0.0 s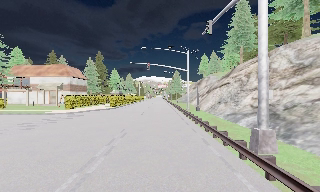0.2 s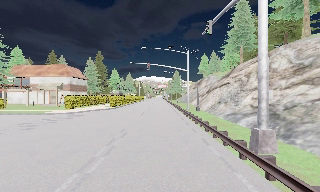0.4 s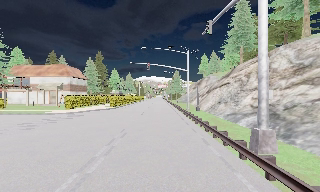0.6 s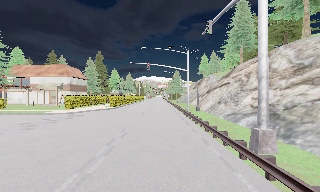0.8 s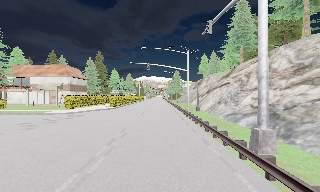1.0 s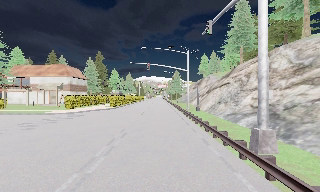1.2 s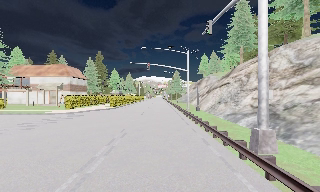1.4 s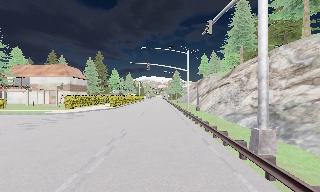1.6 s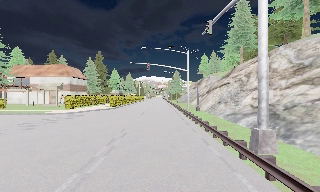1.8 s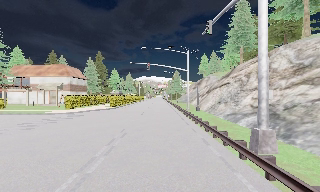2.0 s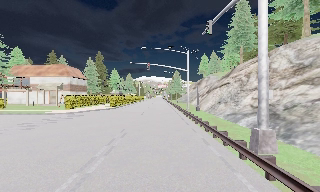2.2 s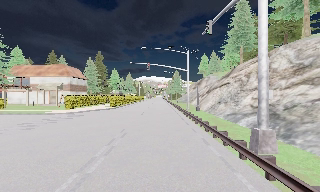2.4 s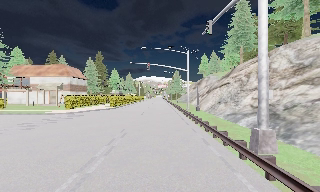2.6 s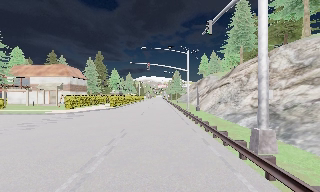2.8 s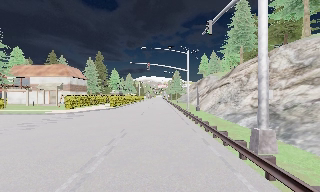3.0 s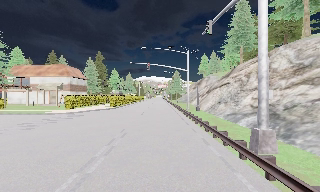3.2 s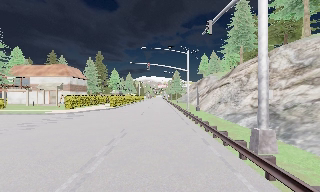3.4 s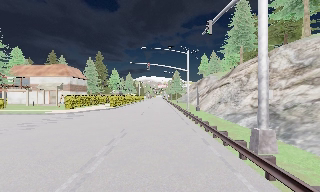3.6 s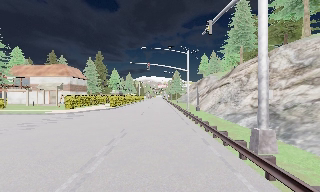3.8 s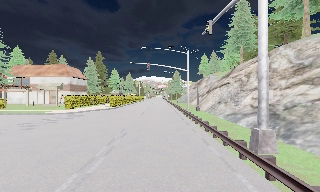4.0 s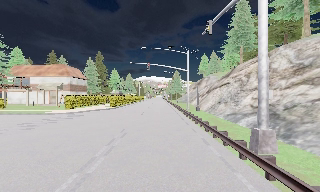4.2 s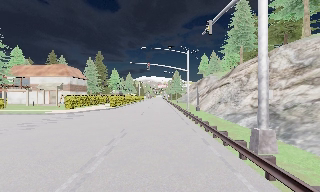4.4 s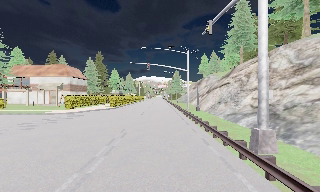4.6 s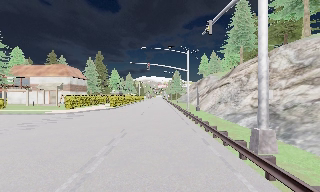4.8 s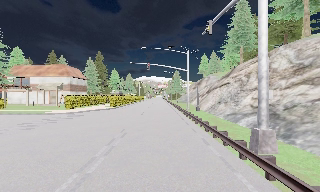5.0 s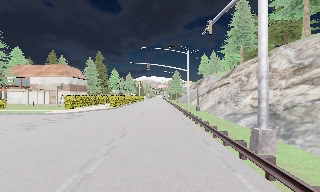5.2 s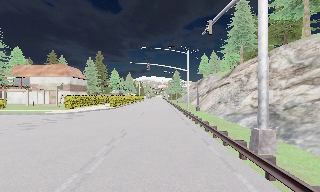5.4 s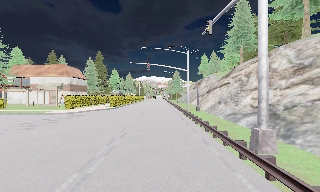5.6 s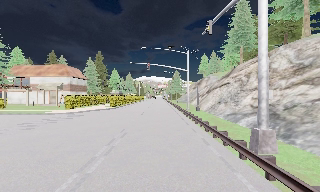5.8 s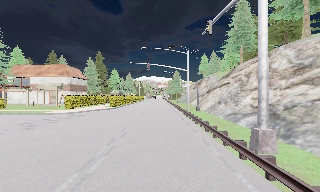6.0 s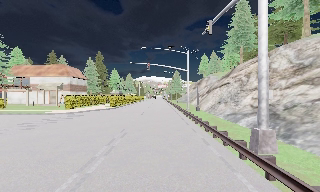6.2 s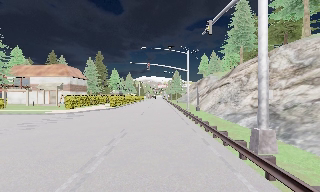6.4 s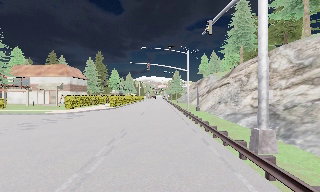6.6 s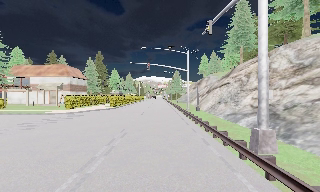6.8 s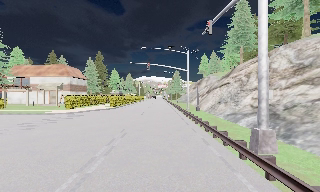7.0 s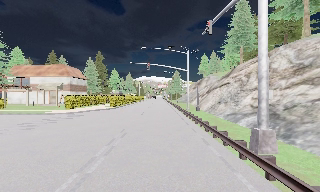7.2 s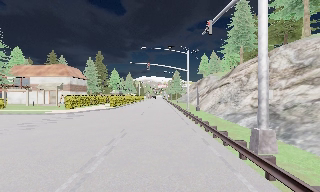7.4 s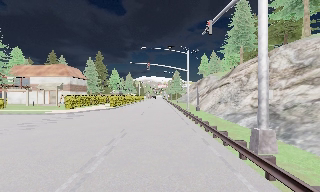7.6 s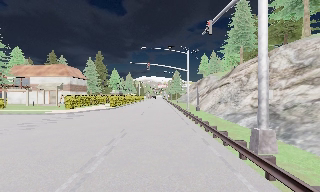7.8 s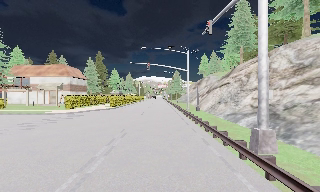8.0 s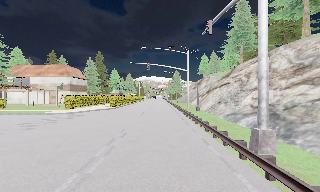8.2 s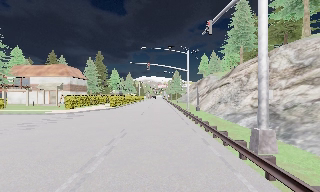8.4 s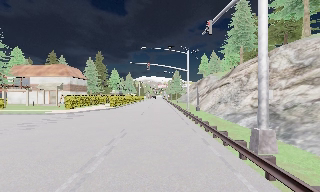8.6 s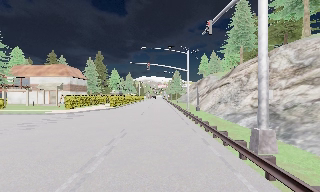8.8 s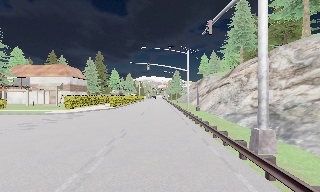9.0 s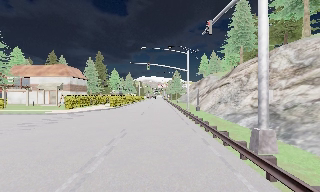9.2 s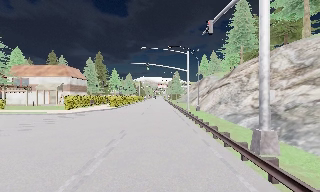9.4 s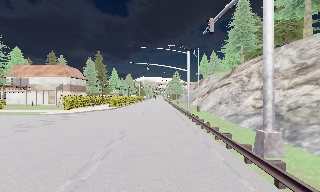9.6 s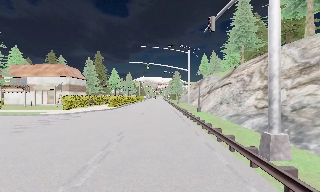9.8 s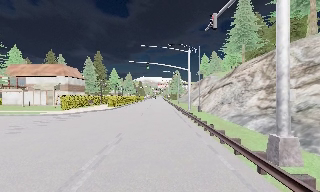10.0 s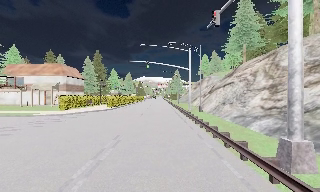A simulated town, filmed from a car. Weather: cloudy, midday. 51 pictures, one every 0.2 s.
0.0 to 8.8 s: The camera keeps its place and its aim.
8.8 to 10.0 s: The camera travels forward, about 1 m, so what stands in front looms larger. It gains speed.
The film runs forward here.
